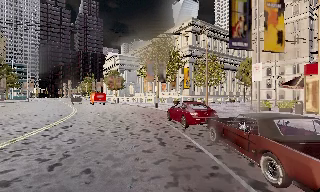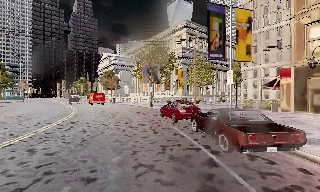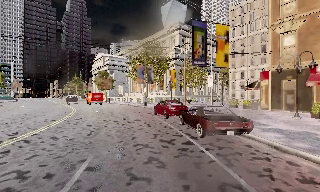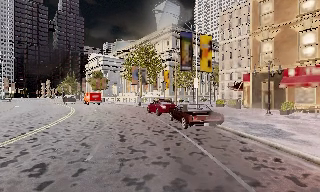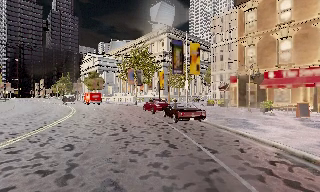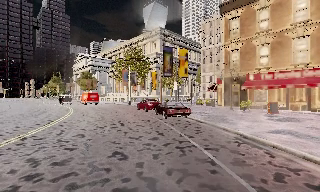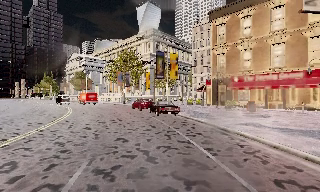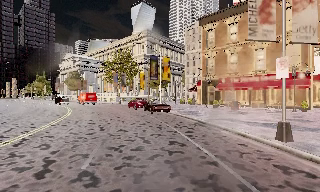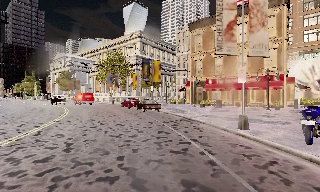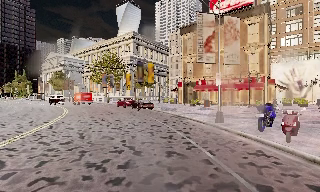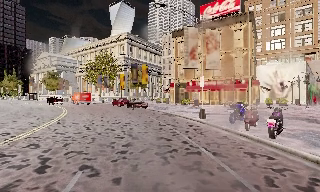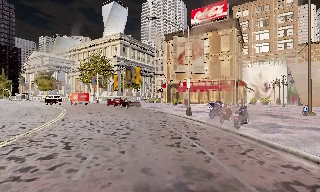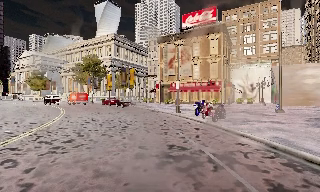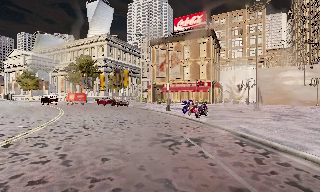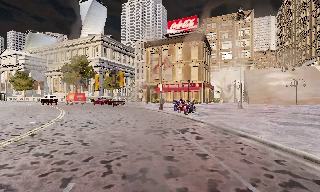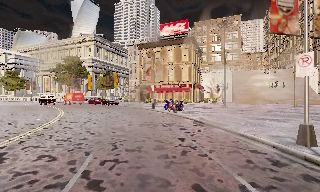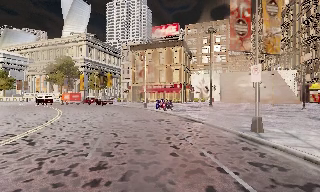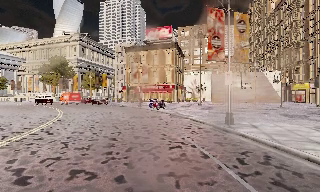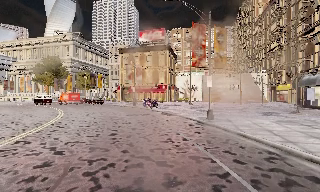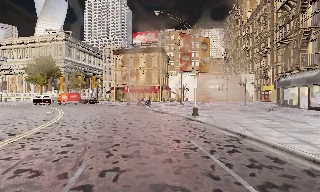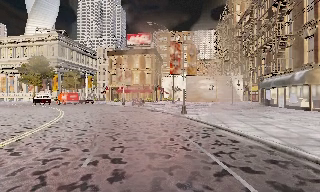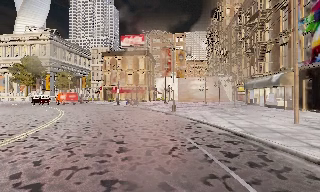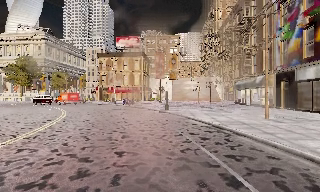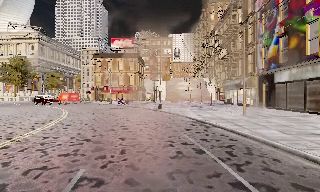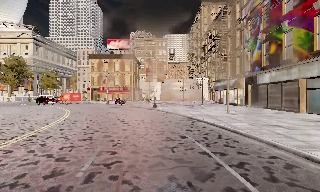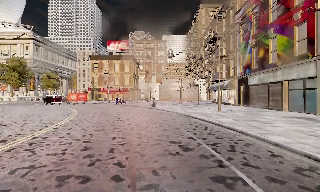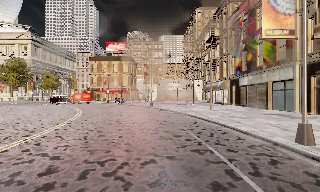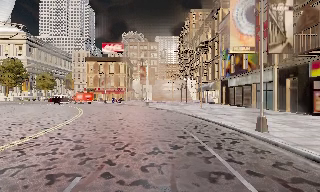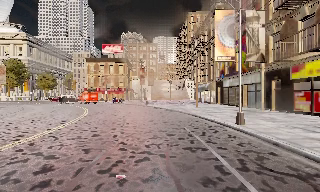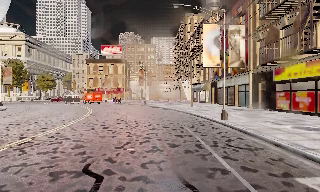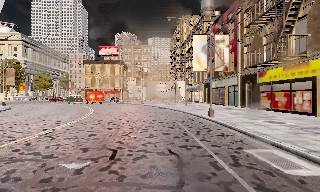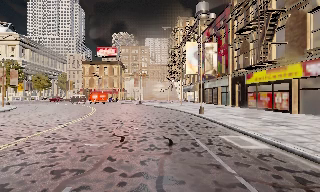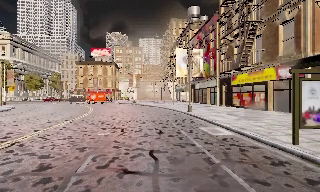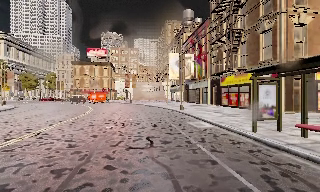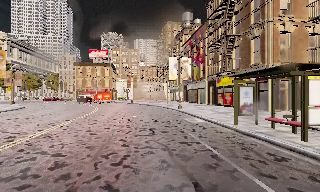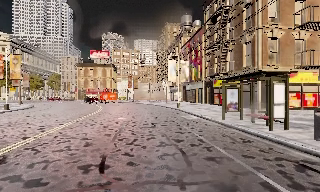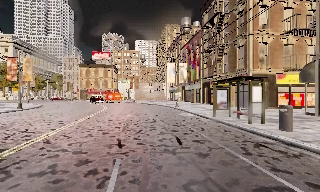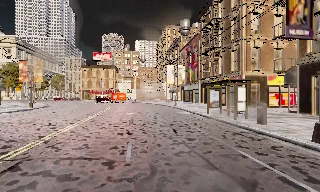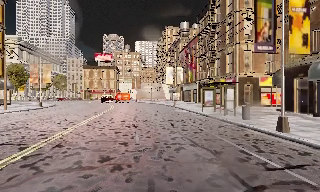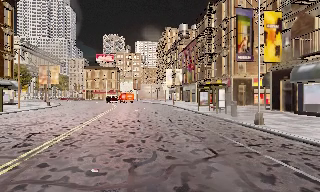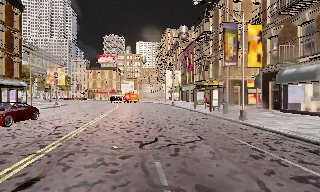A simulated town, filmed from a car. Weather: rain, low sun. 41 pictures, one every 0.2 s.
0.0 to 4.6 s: The camera pans to its right, which is clockwise from overhead, by about 55 degrees. It travels backward, about 40 m.
4.6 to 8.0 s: The camera pans to its right, which is clockwise from overhead, by about 10 degrees. It travels backward, about 30 m, so what stands in front gets smaller.
The film runs backward here.
